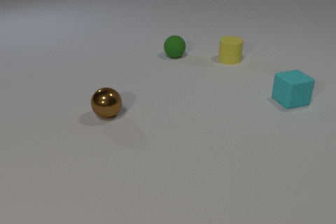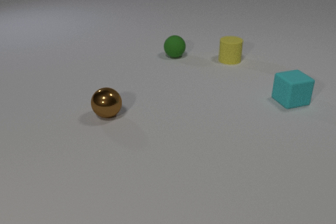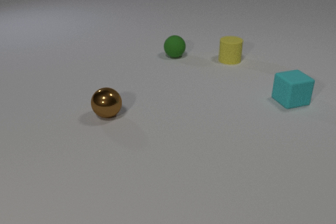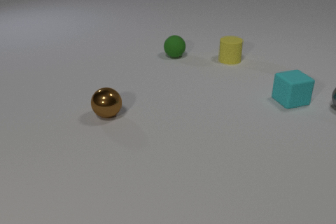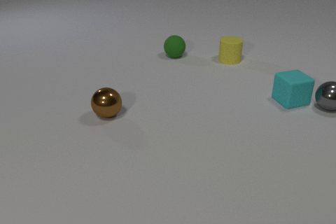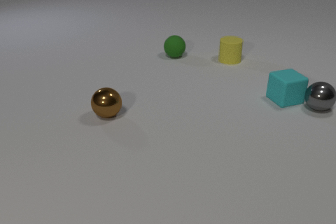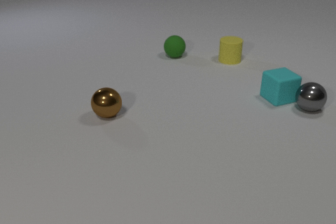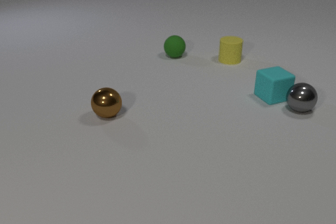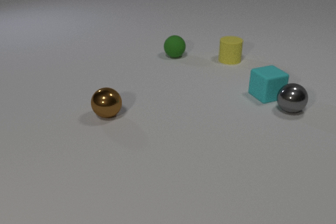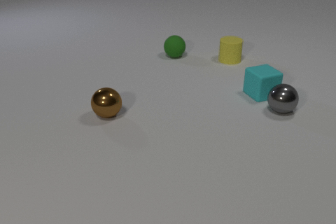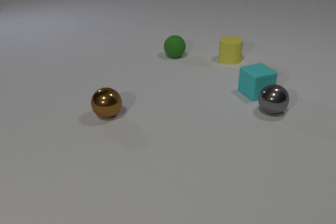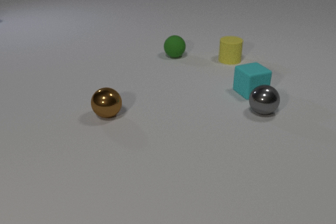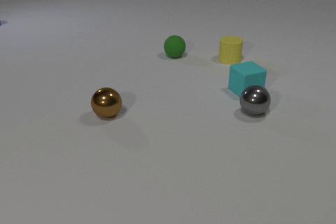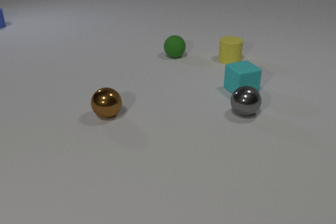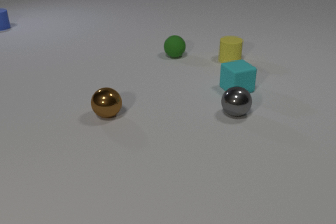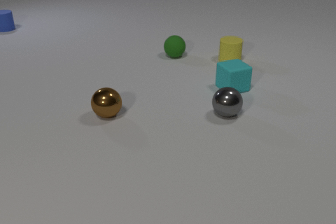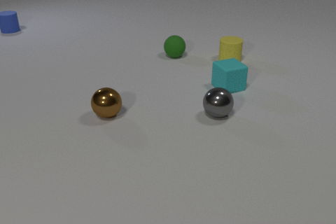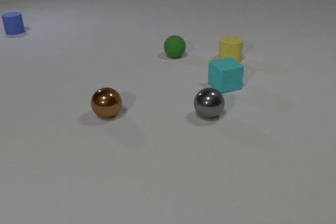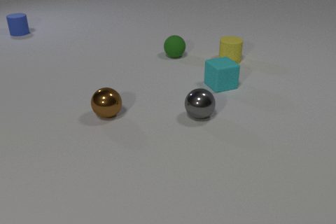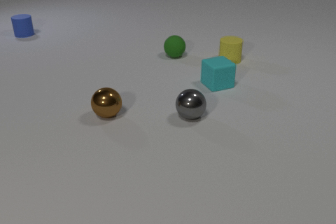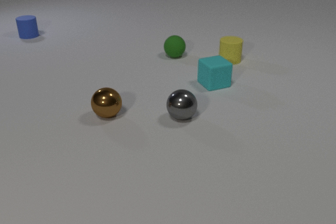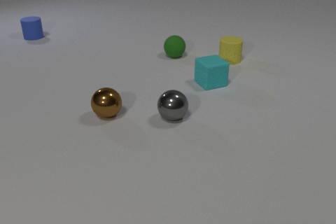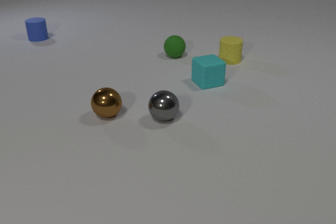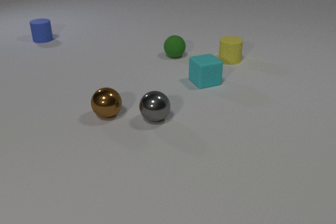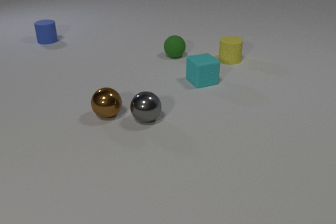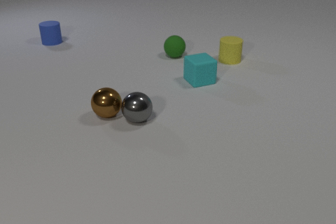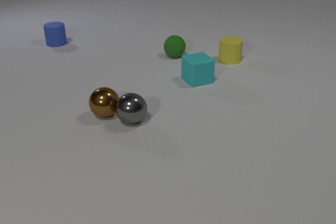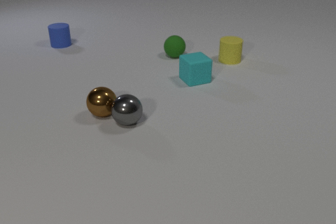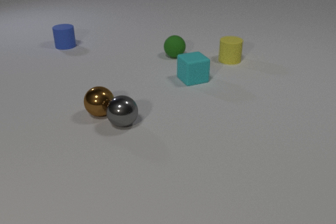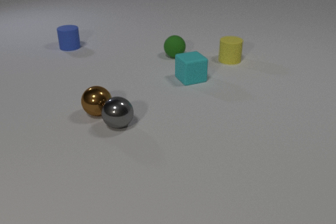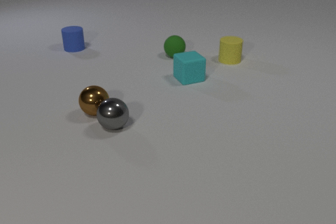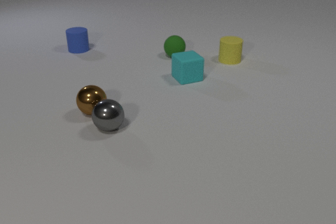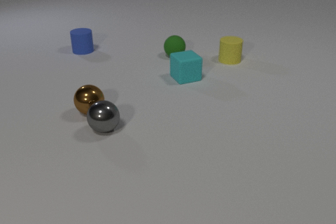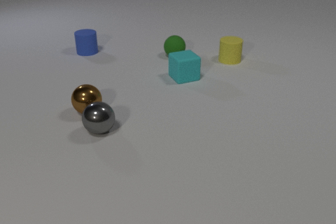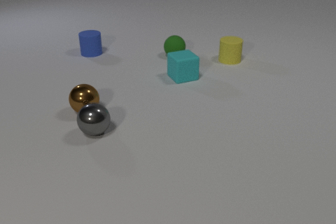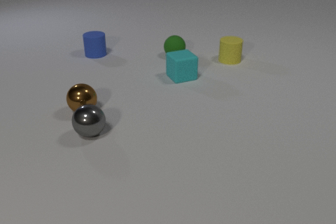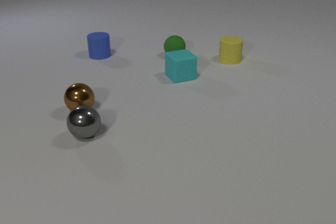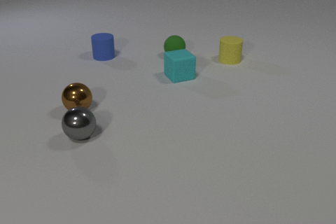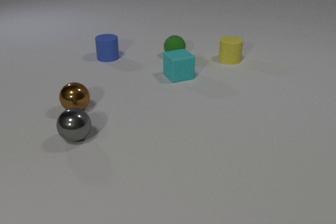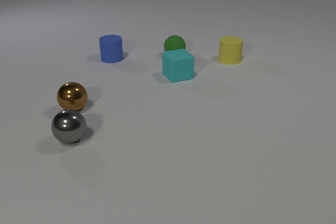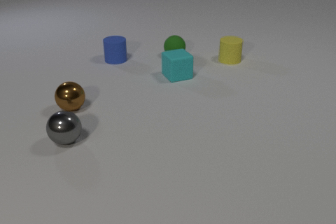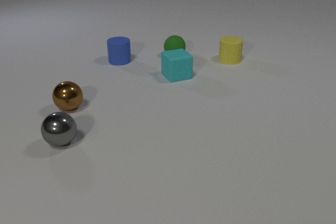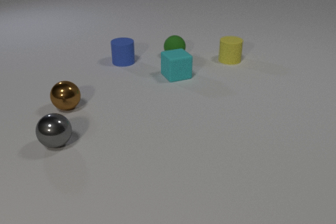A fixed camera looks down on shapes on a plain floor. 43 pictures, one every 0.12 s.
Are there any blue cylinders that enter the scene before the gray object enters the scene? no.
How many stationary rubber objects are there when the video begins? 3.
What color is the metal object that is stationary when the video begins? brown.
0.00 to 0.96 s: The gray metal sphere comes in at the right edge, rolls to the left and toward the camera. The cyan rubber cube slides to the left. The gray metal sphere and the cyan rubber cube collide.
0.96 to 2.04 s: The gray metal sphere rolls to the left. The cyan rubber cube slides to the left. The blue rubber cylinder comes in at the left edge, slides toward the camera and to the right.
2.04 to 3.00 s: The gray metal sphere rolls to the left. The cyan rubber cube slides to the left. The blue rubber cylinder slides toward the camera and to the right.
3.00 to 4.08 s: The gray metal sphere rolls to the left and toward the camera. The cyan rubber cube slides to the left and away from the camera. The blue rubber cylinder slides toward the camera and to the right. The brown metal sphere rolls to the left and away from the camera. The gray metal sphere and the brown metal sphere collide.
4.08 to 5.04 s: The gray metal sphere rolls to the left. The cyan rubber cube slides to the left. The blue rubber cylinder slides to the right and toward the camera. The brown metal sphere rolls to the left and away from the camera.
